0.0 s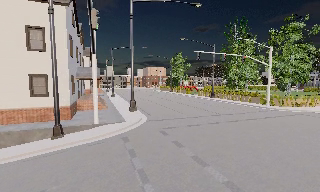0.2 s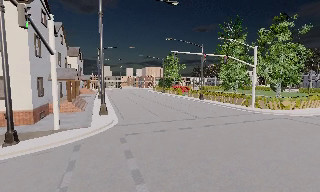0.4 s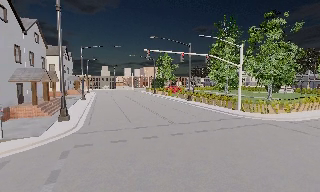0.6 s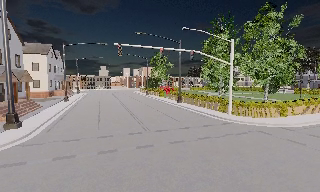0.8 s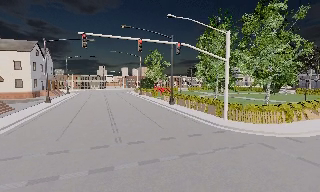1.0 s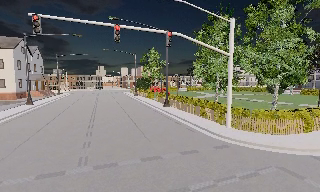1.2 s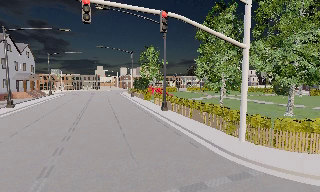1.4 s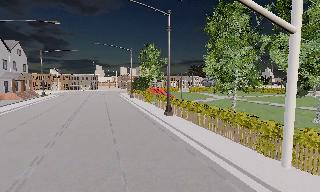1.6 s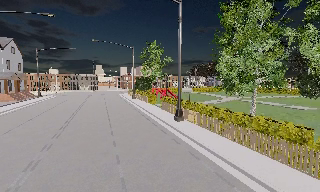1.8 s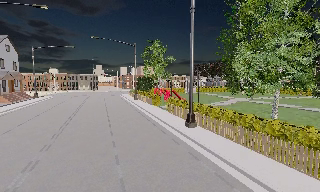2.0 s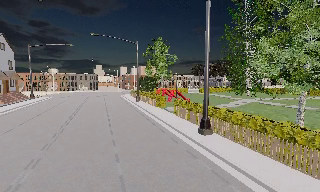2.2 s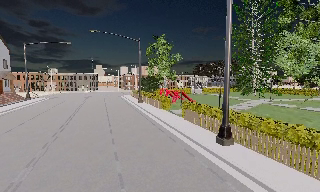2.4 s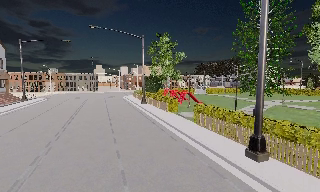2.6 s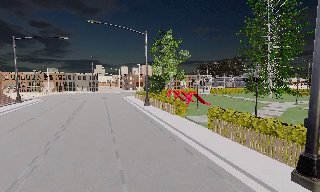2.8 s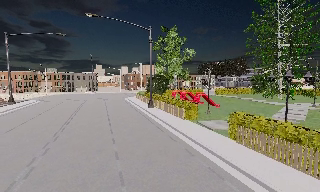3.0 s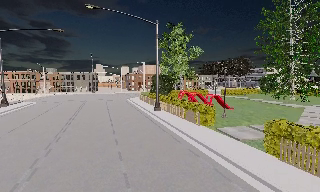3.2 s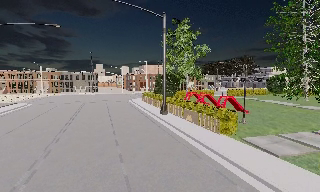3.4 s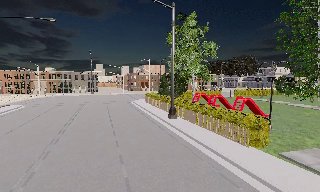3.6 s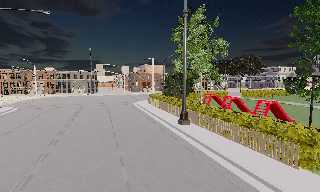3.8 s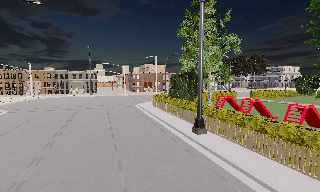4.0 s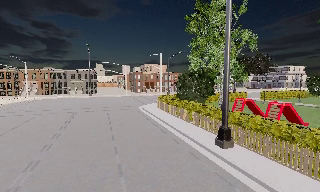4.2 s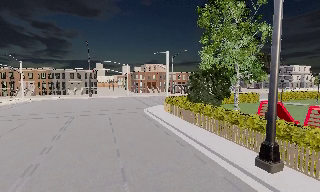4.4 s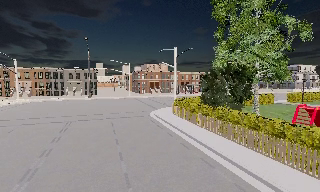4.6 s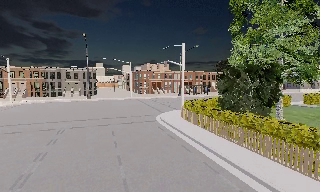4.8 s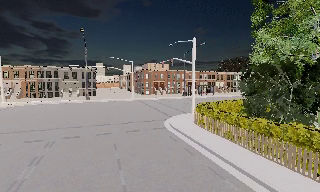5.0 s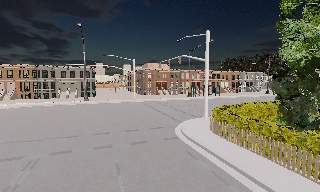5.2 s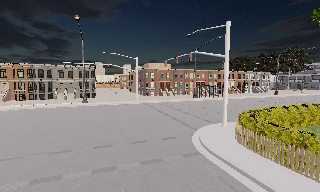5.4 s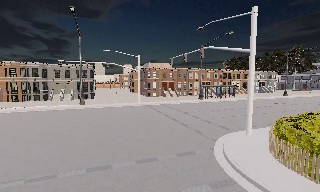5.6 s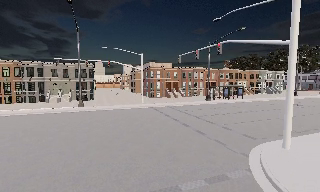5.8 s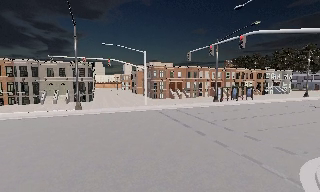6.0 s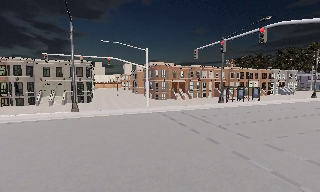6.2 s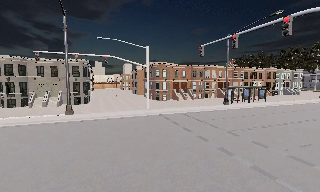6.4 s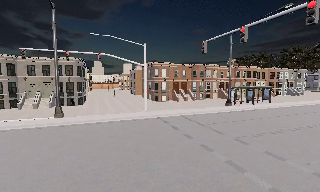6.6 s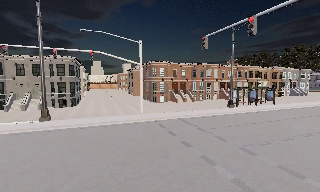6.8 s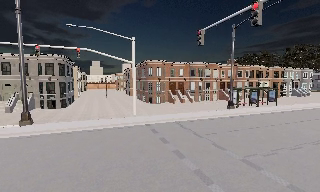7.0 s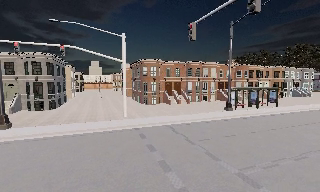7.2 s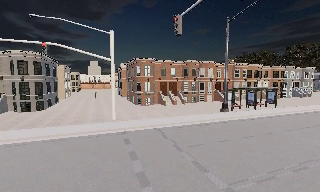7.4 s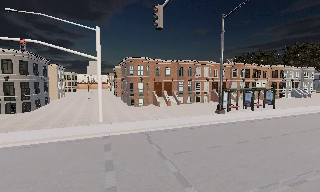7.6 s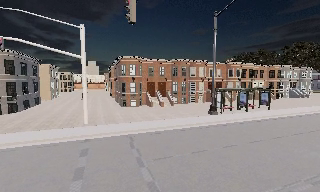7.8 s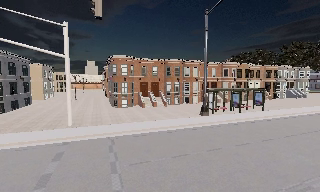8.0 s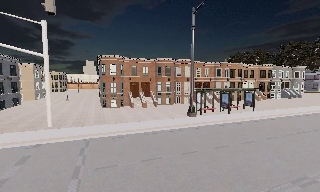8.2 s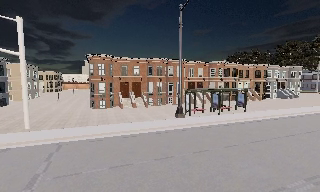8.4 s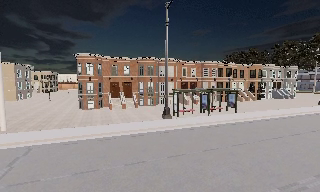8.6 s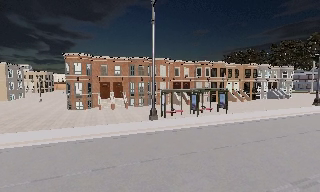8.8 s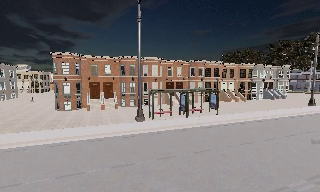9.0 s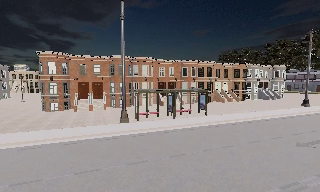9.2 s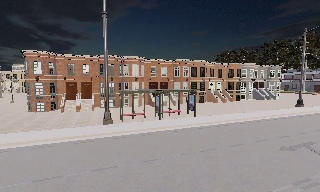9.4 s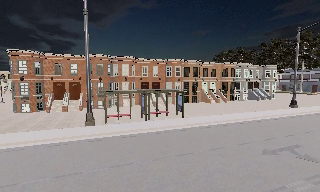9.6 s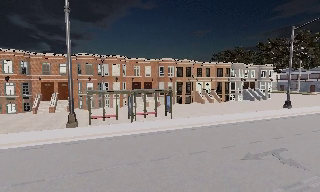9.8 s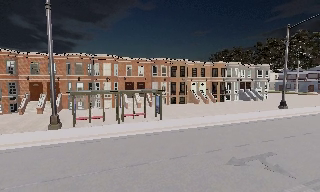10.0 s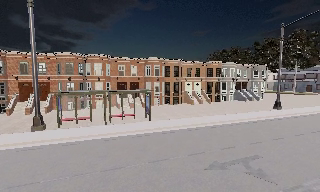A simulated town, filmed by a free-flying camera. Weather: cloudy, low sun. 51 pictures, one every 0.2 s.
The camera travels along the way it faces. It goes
forward.
0.0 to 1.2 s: The camera travels forward and to its right, about 16 m, so what stands in front looms larger.
1.2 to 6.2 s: The camera travels forward, about 55 m, so what stands in front looms larger.
6.2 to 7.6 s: The camera travels forward and to its right, about 9 m, so what stands in front looms larger.
7.6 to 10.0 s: The camera travels to its right, about 15 m, so close, fixed things drift to the left.
The film runs forward here.
